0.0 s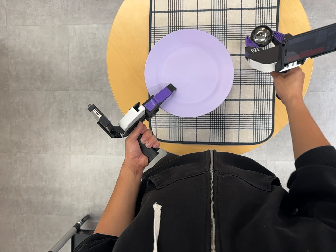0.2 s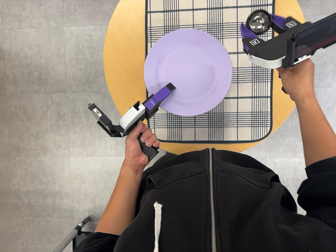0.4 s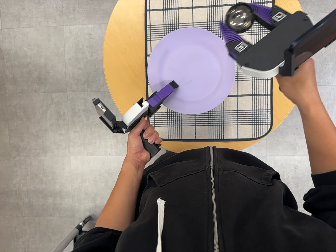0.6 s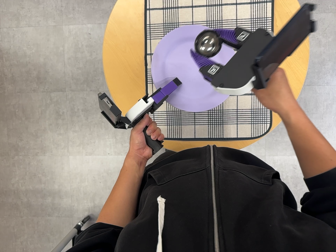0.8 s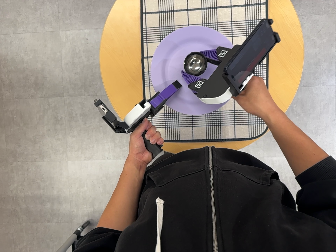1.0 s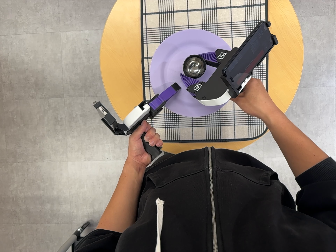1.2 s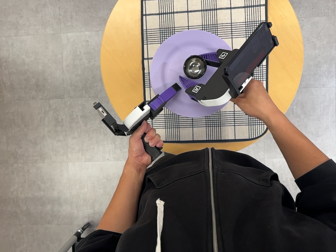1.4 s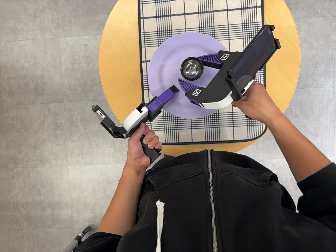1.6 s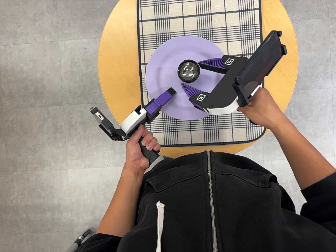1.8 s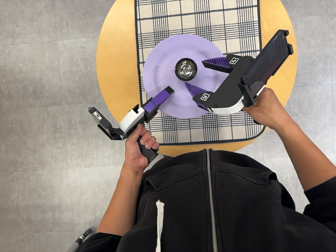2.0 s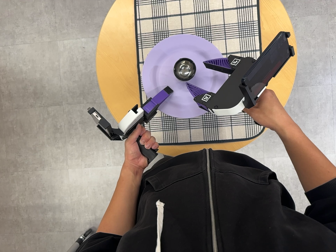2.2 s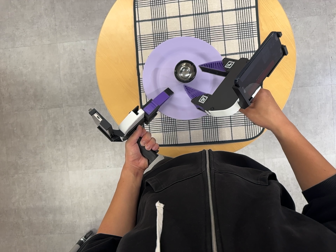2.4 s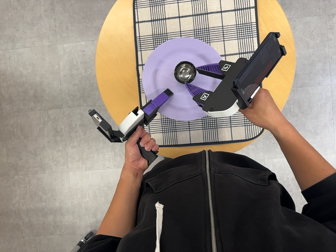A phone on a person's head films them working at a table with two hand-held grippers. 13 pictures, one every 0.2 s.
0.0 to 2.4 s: The camera shifts only a little, or ends up much as it began.
The film runs backward here.
